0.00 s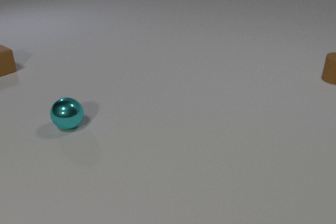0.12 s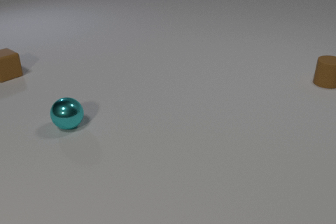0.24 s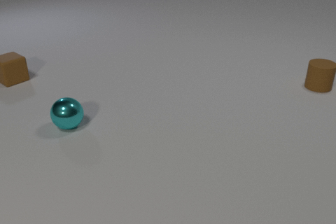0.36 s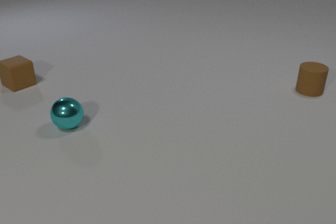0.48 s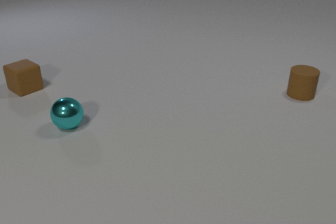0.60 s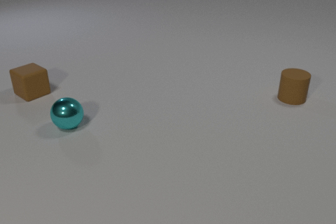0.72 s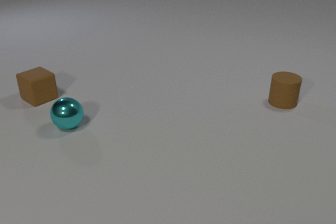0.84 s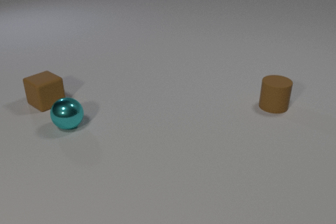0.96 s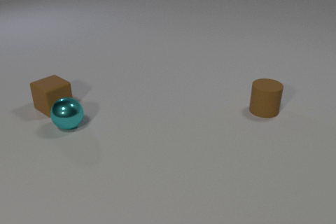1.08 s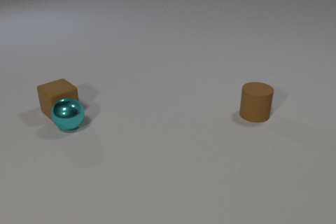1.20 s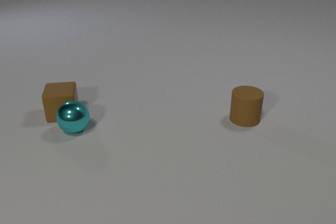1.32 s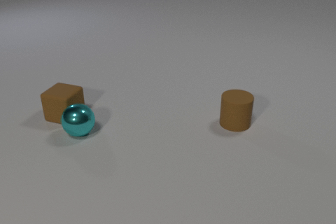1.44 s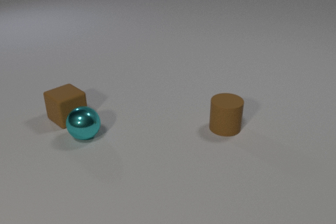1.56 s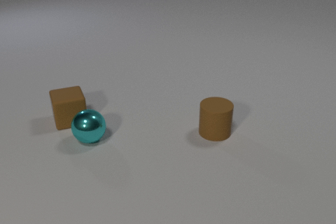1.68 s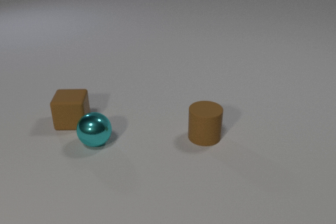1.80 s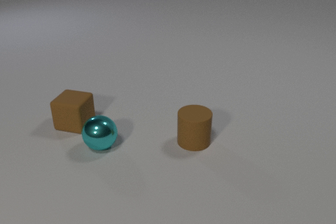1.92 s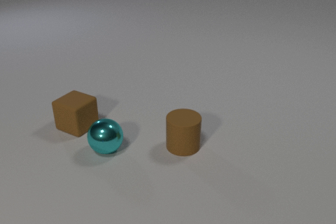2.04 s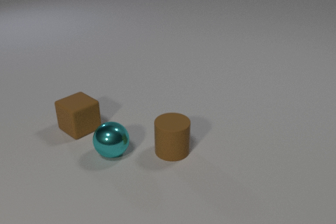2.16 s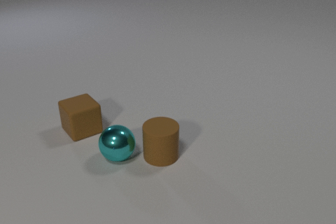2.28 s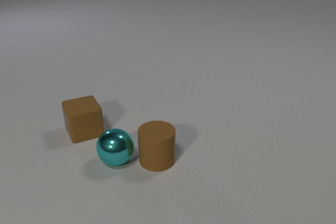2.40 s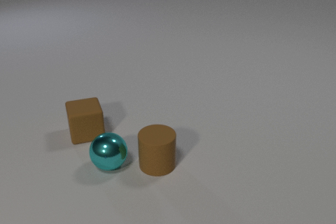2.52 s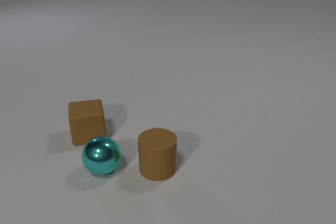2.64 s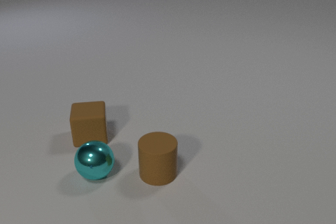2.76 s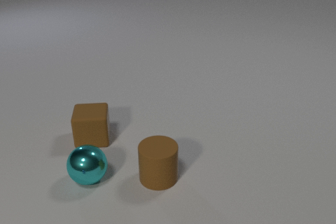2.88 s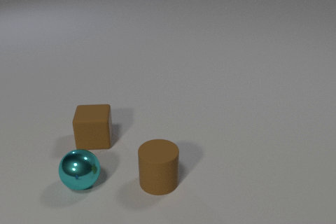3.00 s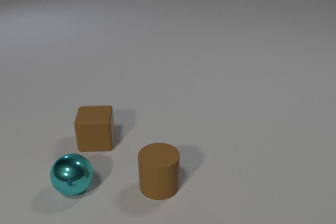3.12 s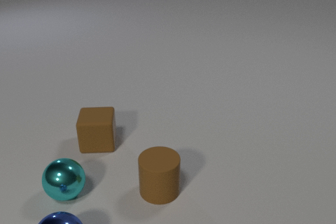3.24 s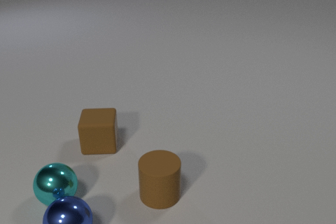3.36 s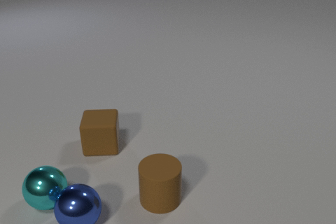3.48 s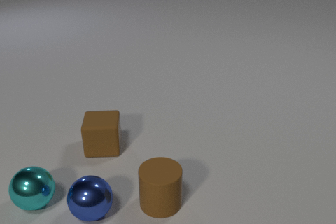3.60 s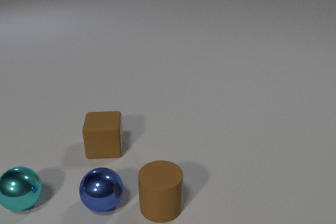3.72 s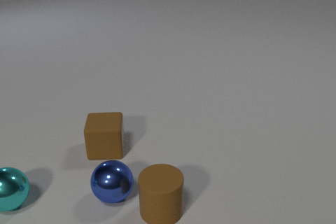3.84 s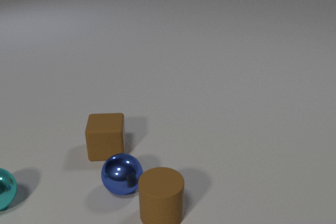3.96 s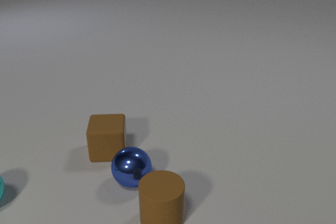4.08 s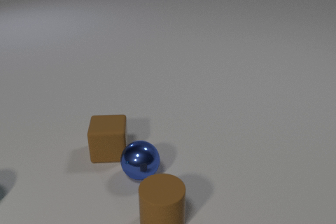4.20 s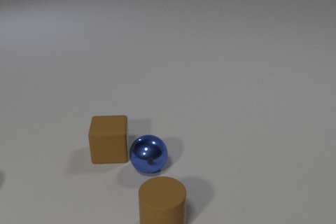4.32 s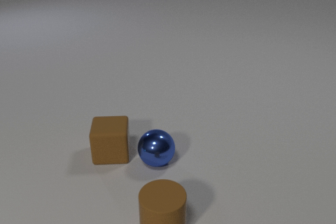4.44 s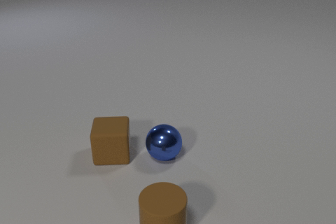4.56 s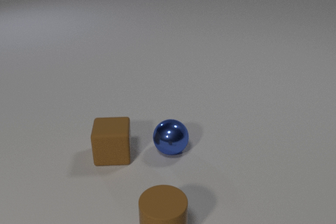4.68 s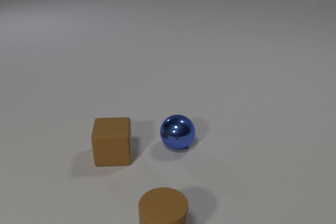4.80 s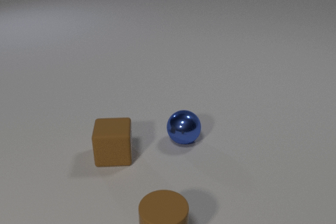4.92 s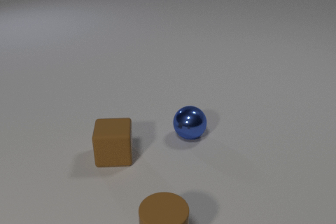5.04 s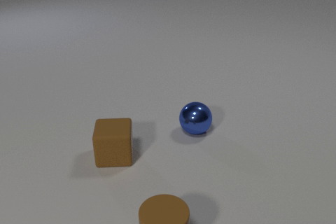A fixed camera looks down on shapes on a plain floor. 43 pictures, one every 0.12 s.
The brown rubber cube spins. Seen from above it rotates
clockwise.
The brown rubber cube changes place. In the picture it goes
toward the camera.
0.00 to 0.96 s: The brown rubber cube slides toward the camera and to the right. The brown rubber cylinder slides toward the camera and to the left.
0.96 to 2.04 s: The brown rubber cube slides toward the camera and to the right, spins clockwise seen from above by about 180 degrees, its near face sliding to the left. The cyan metal sphere rolls toward the camera and to the right. The brown rubber cylinder slides to the left and toward the camera. The brown rubber cube and the cyan metal sphere collide.
2.04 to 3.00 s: The brown rubber cube slides toward the camera and to the right, spins clockwise seen from above by about 45 degrees, its near face sliding to the left. The cyan metal sphere rolls toward the camera and to the left. The brown rubber cylinder slides toward the camera. The cyan metal sphere and the brown rubber cylinder collide.
3.00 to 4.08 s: The brown rubber cube slides toward the camera and to the right. The cyan metal sphere rolls to the left, leaves at the left edge. The blue metal sphere comes in at the bottom edge, rolls away from the camera and to the right. The brown rubber cylinder slides toward the camera. The cyan metal sphere and the blue metal sphere collide.
4.08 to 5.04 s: The brown rubber cube slides toward the camera. The blue metal sphere rolls away from the camera and to the right. The brown rubber cylinder slides toward the camera.
How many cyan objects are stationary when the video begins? 1.
What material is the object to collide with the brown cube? metal.
How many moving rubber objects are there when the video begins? 2.
